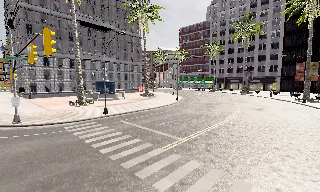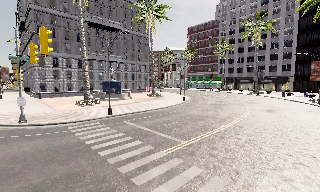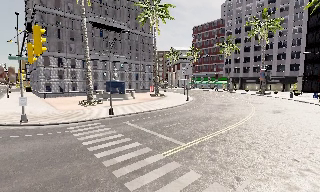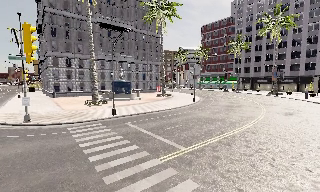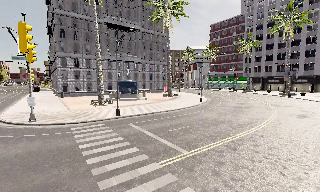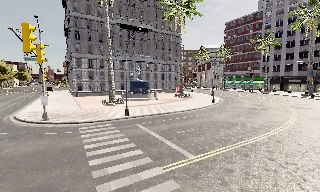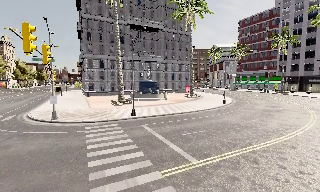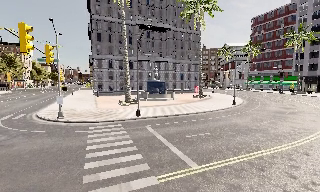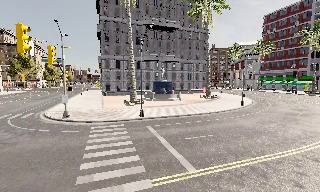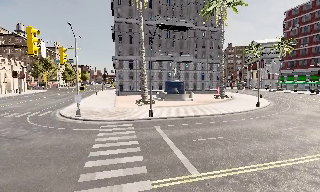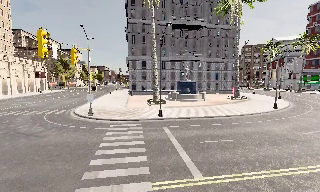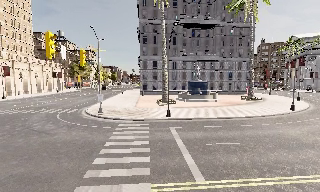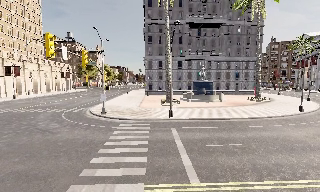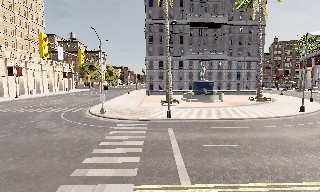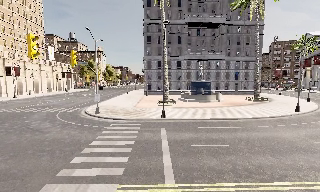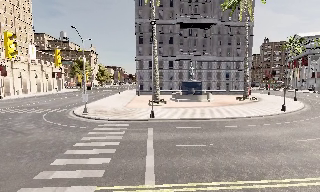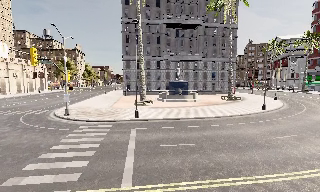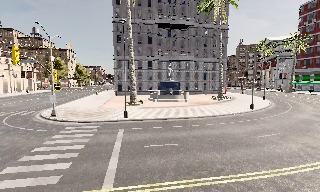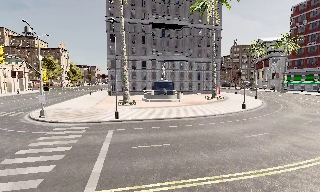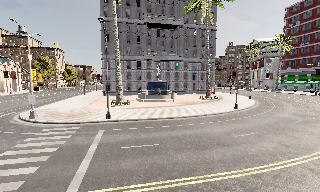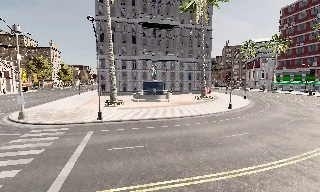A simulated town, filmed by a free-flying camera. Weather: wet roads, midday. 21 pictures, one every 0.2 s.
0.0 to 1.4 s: The camera pans to its left, which is counterclockwise from overhead, by about 25 degrees. It travels to its right and forward, about 4 m.
1.4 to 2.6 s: The camera pans to its left, which is counterclockwise from overhead, by about 20 degrees. It travels to its right, about 3 m.
2.6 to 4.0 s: The camera pans to its right, which is clockwise from overhead, by about 10 degrees. It travels to its right, about 3.5 m, so close, fixed things drift to the left.
The film runs forward here.
